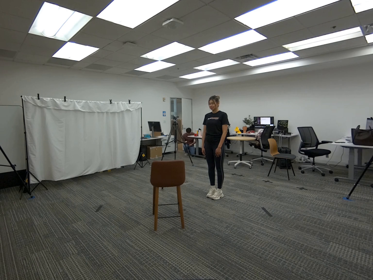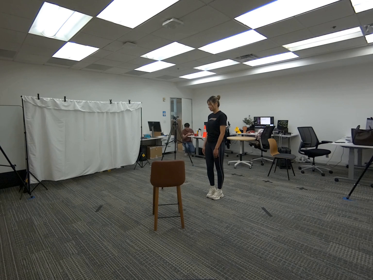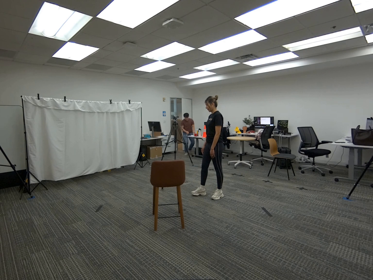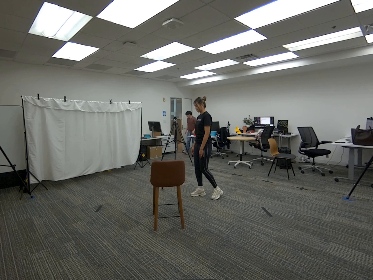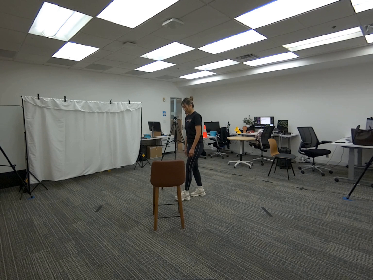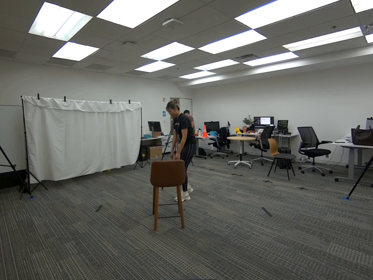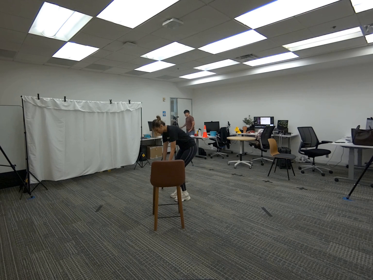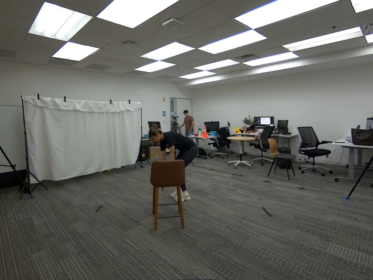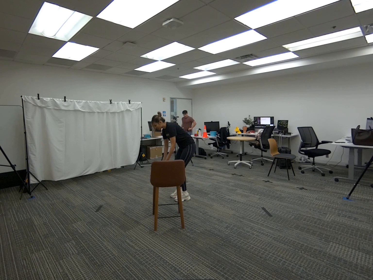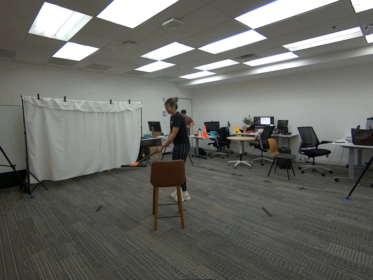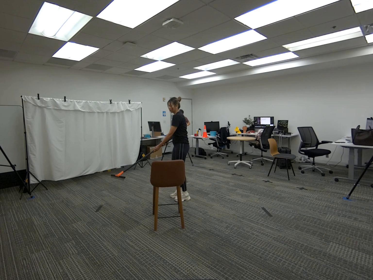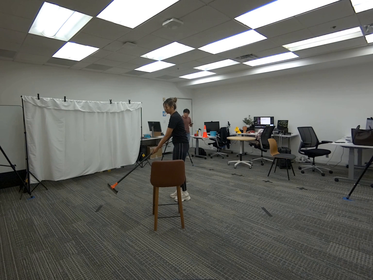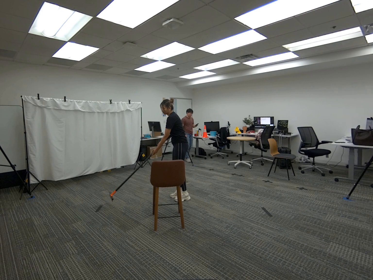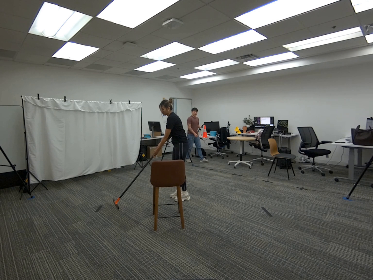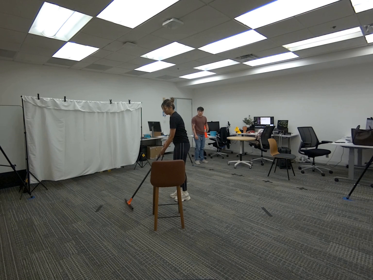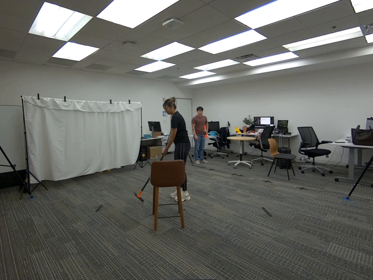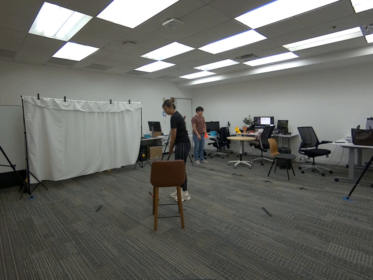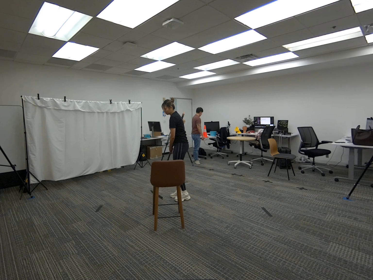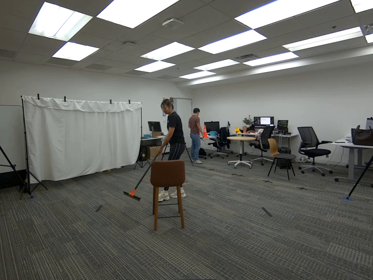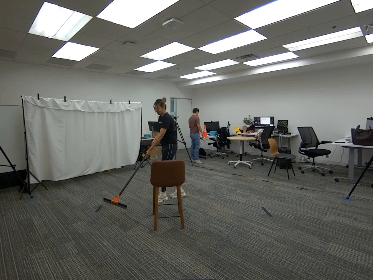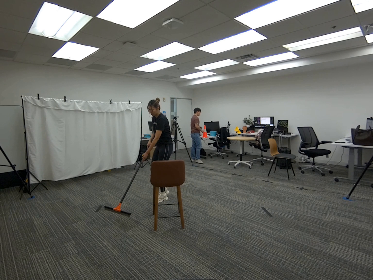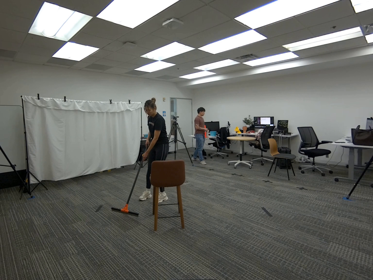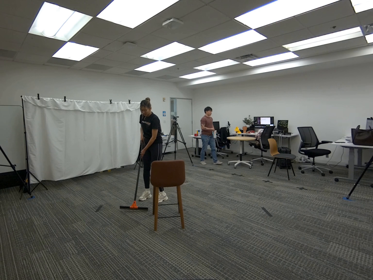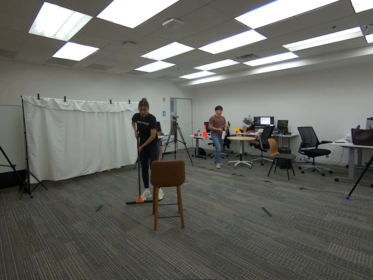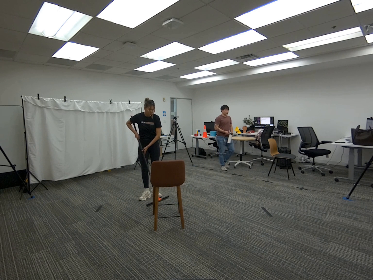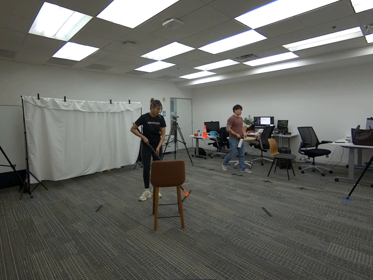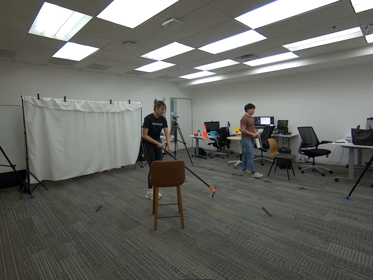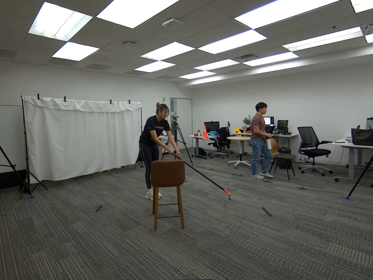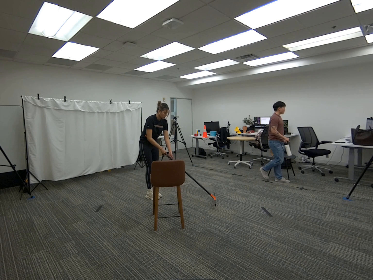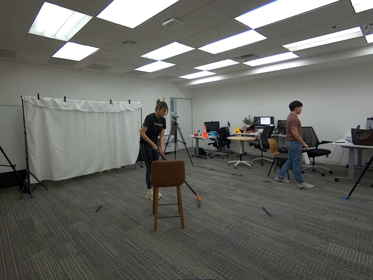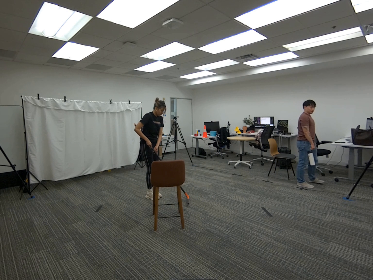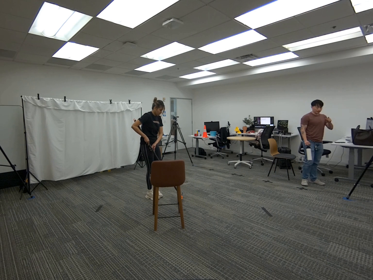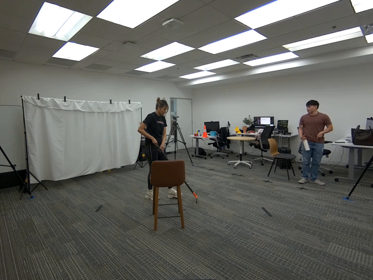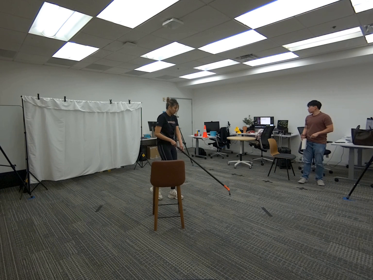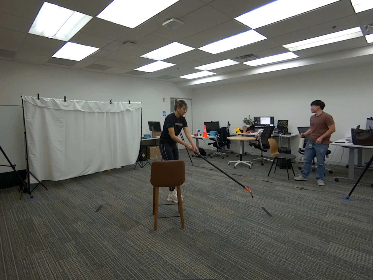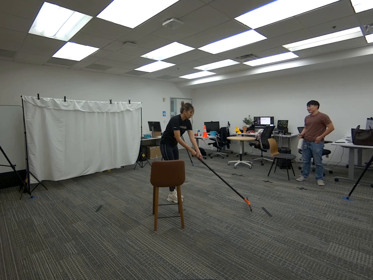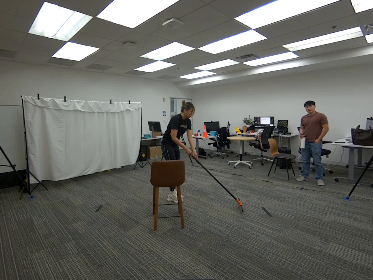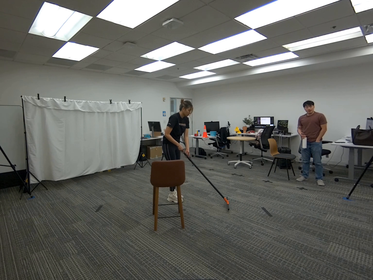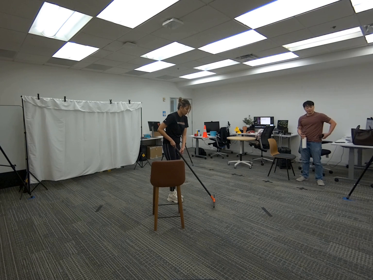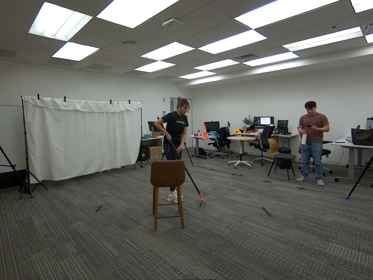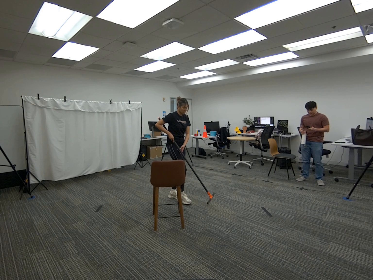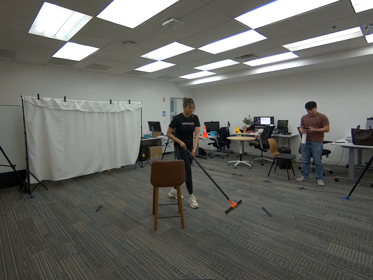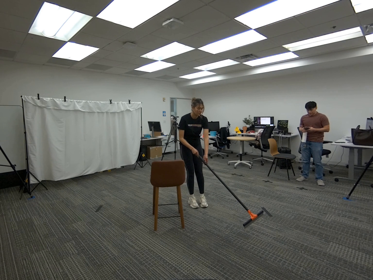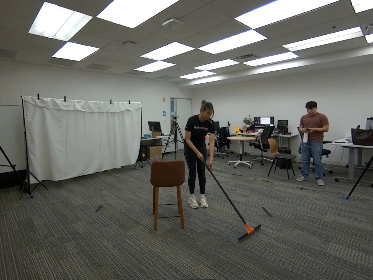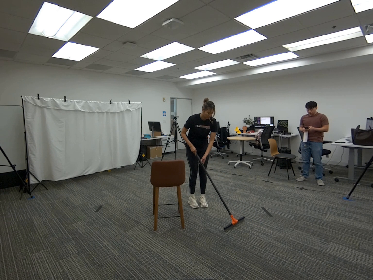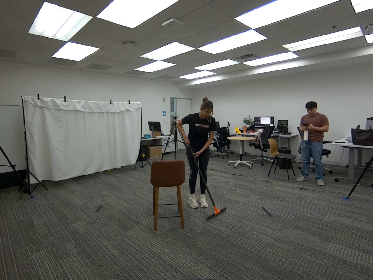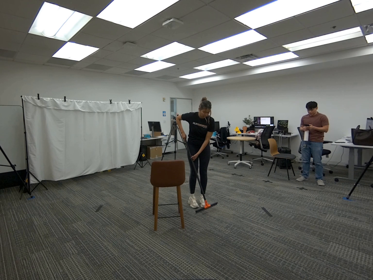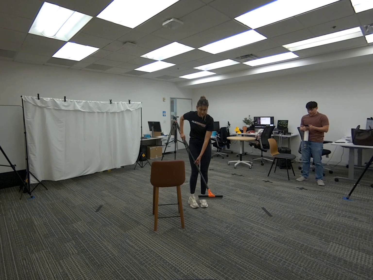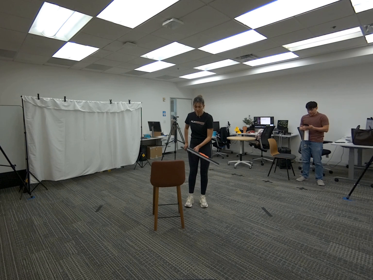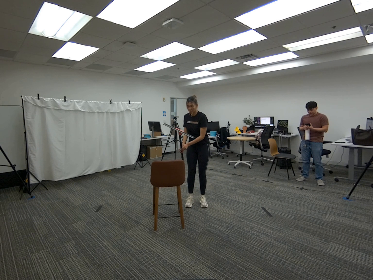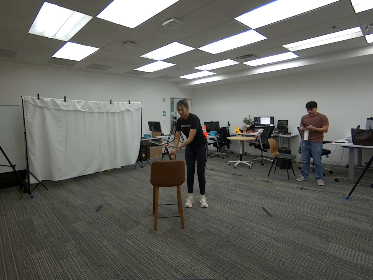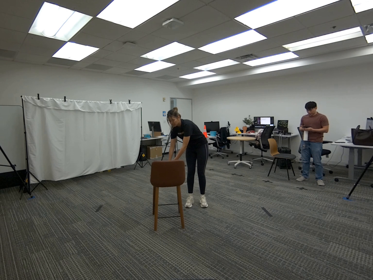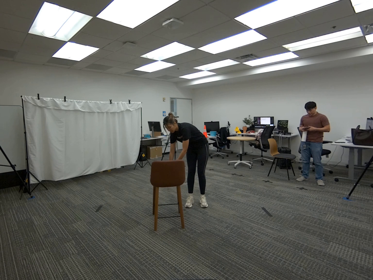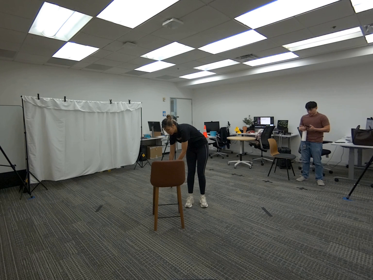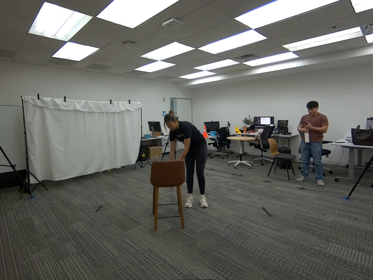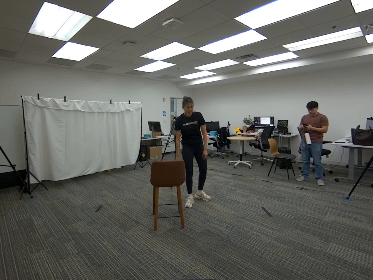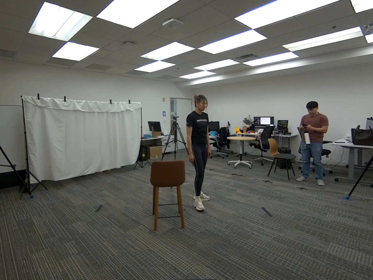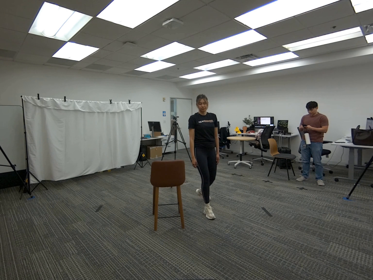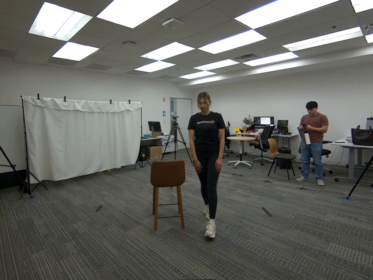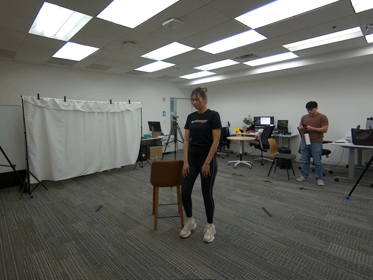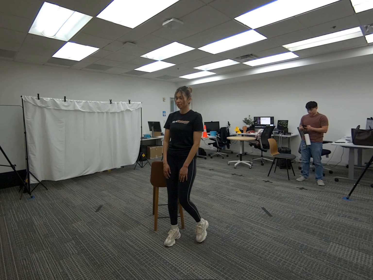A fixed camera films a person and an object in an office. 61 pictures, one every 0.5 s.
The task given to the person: Walk over to the squeegee leaning on the tall bar stool and using both hands to pick up the squeegee proceed to hold the squeegee infront of you and perform sweeping motions towards you.
